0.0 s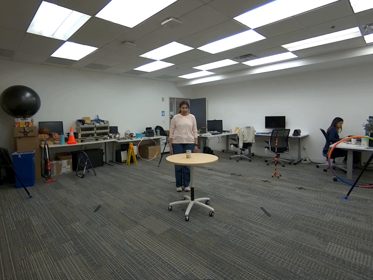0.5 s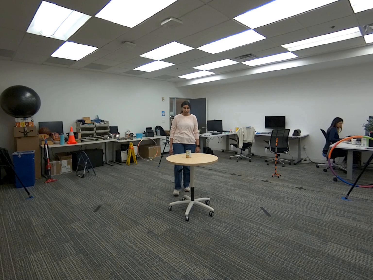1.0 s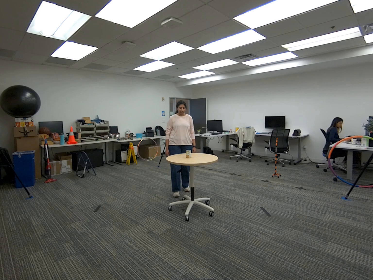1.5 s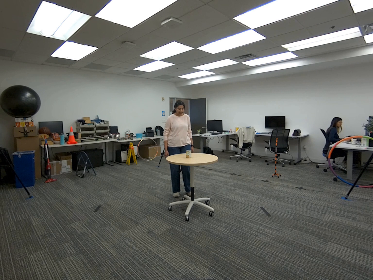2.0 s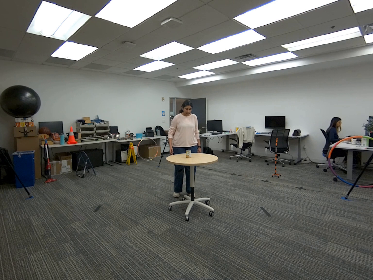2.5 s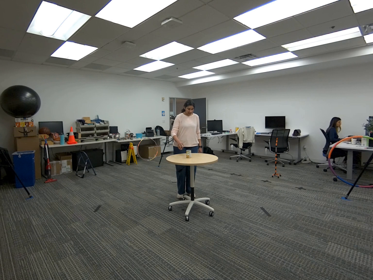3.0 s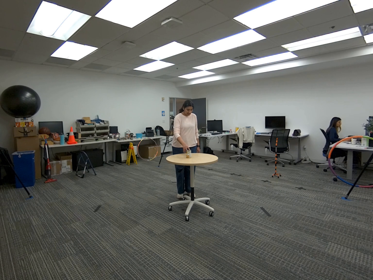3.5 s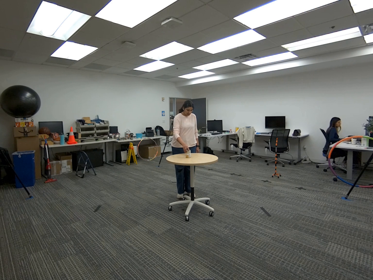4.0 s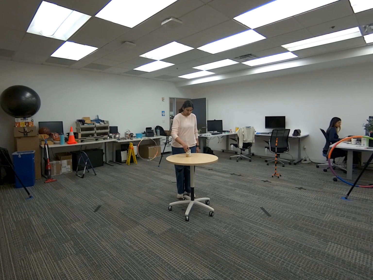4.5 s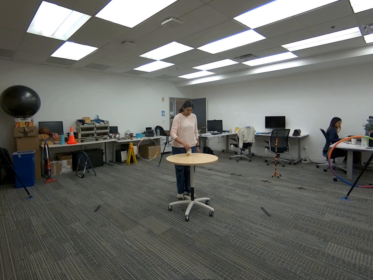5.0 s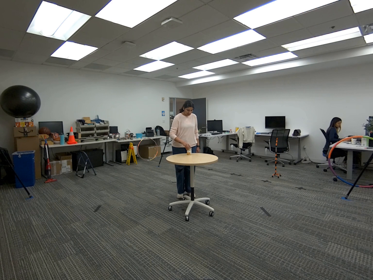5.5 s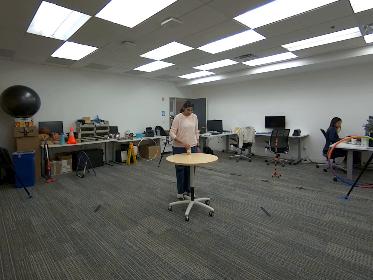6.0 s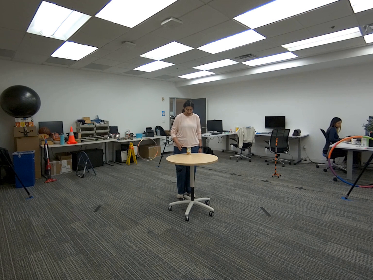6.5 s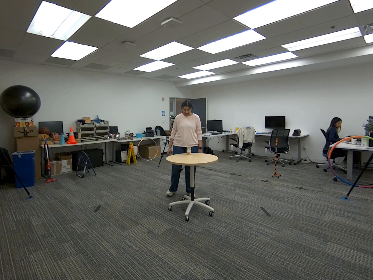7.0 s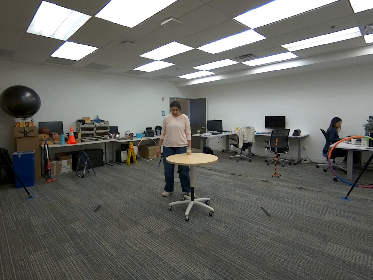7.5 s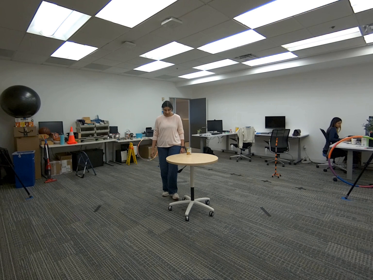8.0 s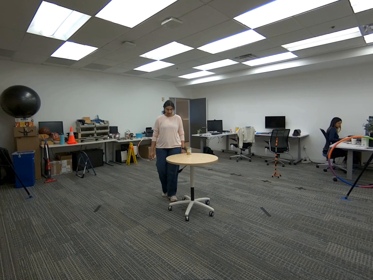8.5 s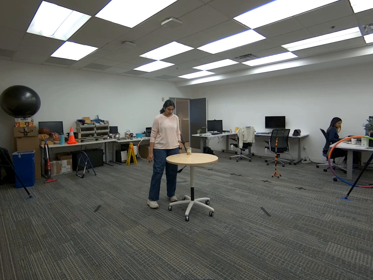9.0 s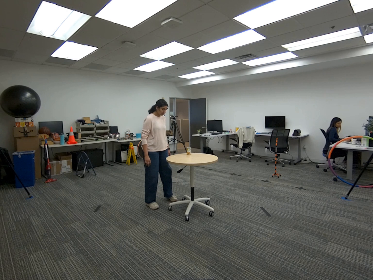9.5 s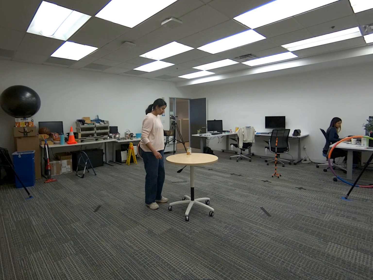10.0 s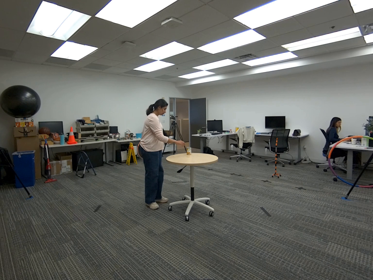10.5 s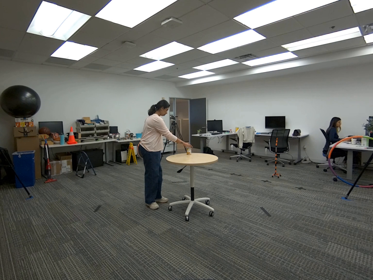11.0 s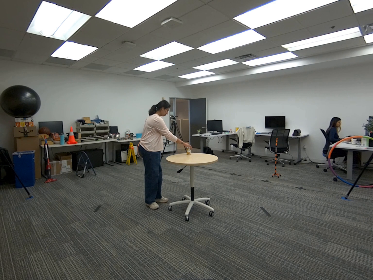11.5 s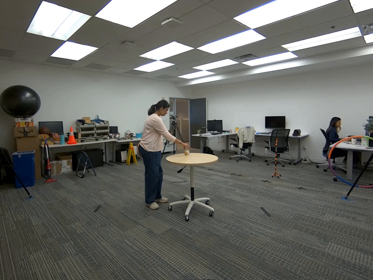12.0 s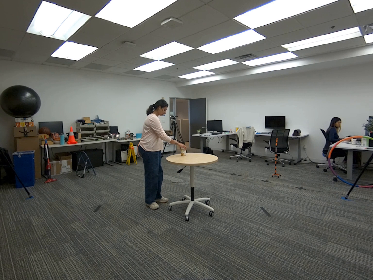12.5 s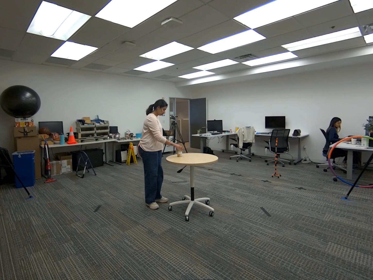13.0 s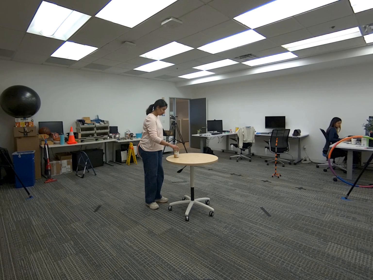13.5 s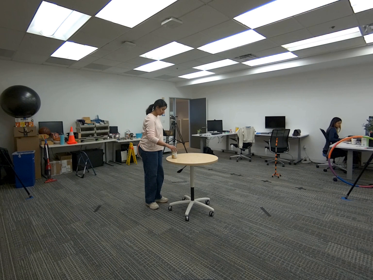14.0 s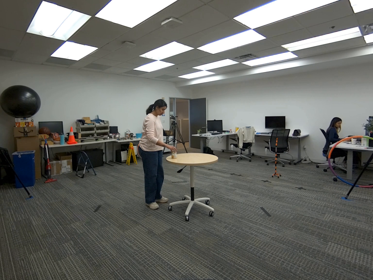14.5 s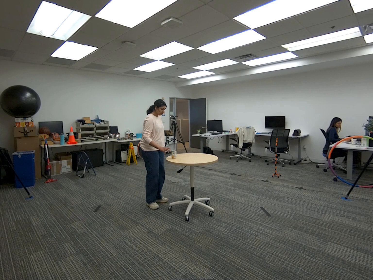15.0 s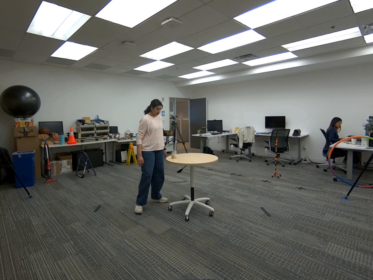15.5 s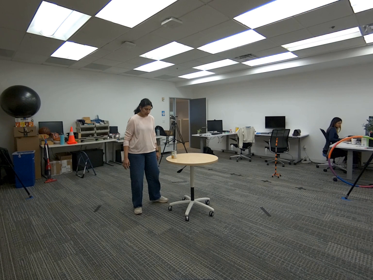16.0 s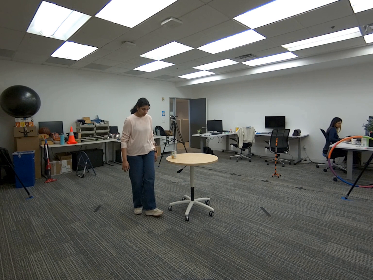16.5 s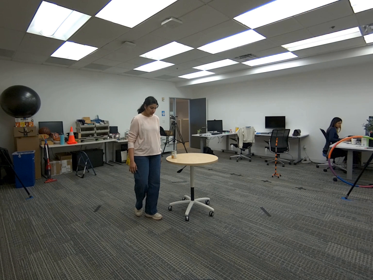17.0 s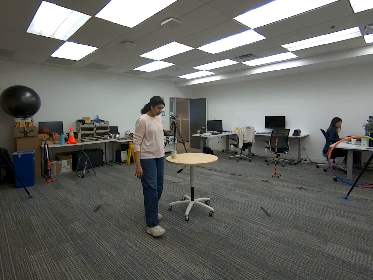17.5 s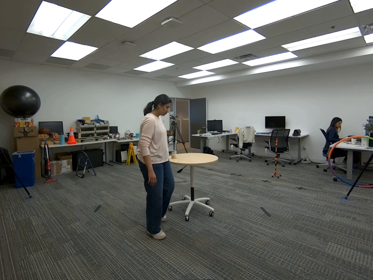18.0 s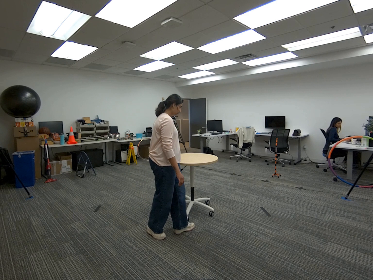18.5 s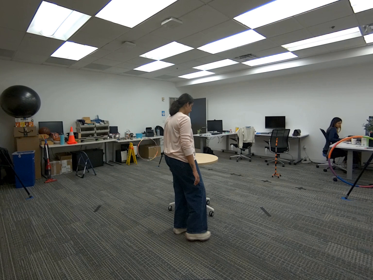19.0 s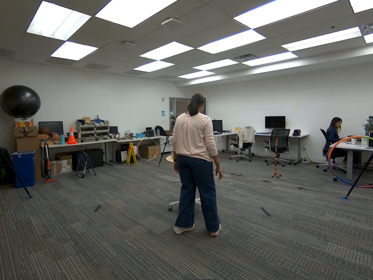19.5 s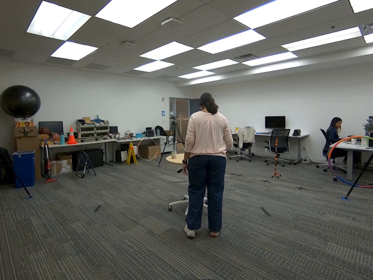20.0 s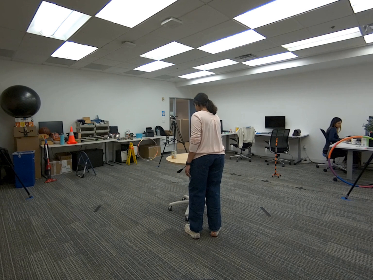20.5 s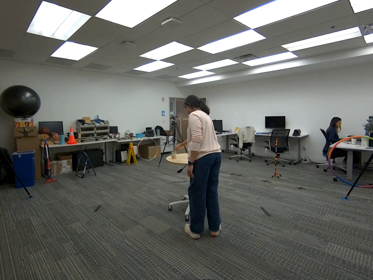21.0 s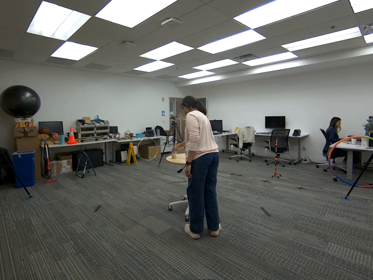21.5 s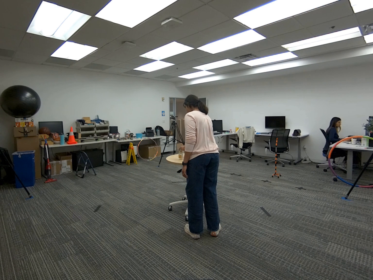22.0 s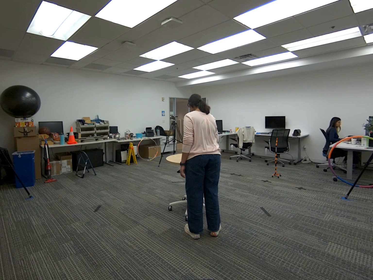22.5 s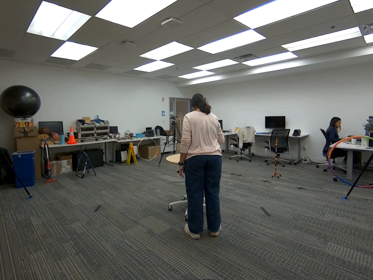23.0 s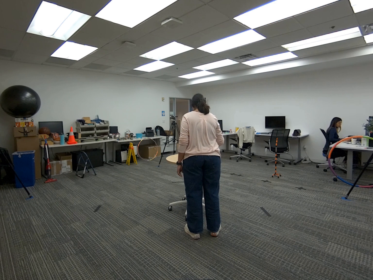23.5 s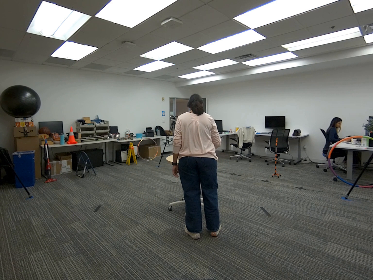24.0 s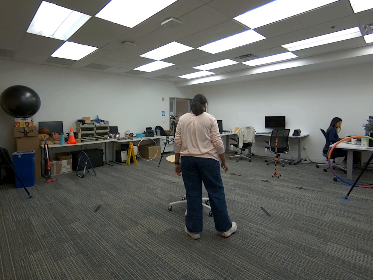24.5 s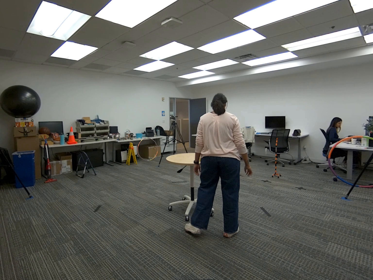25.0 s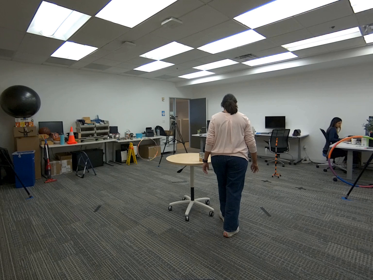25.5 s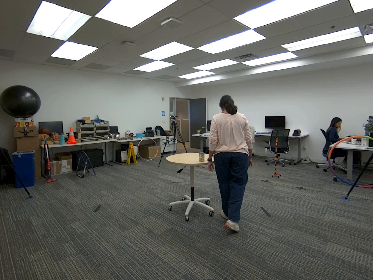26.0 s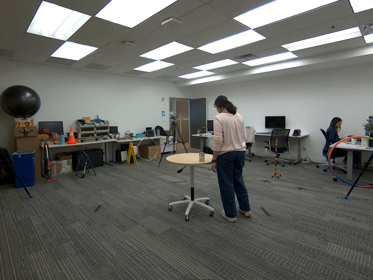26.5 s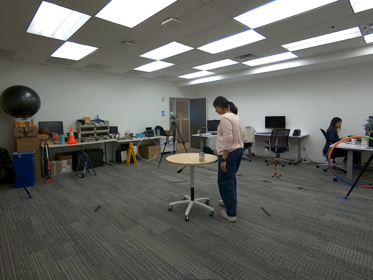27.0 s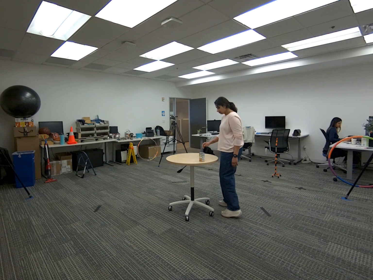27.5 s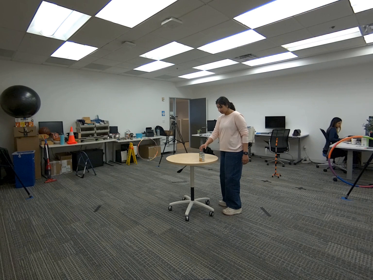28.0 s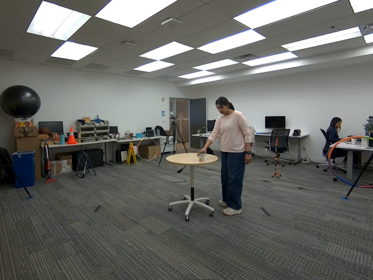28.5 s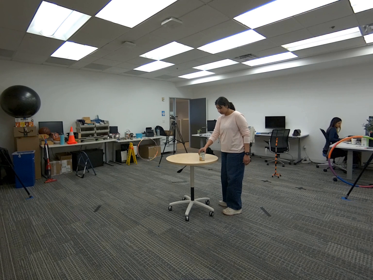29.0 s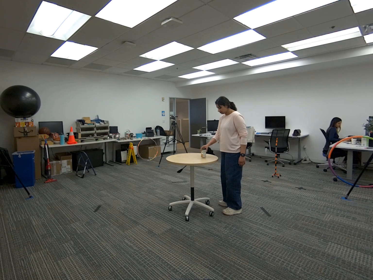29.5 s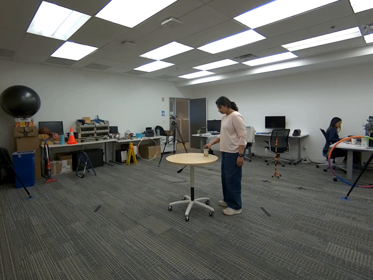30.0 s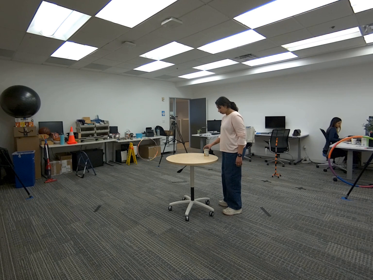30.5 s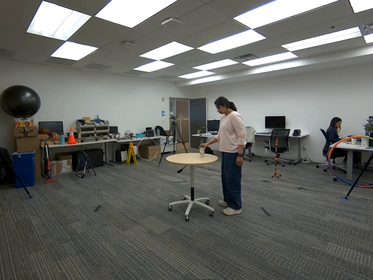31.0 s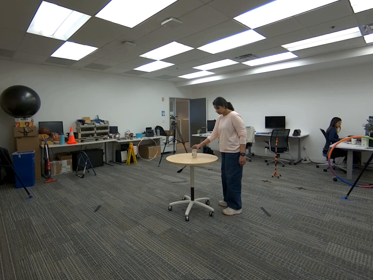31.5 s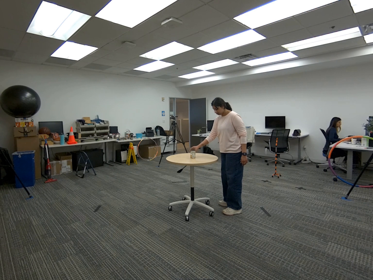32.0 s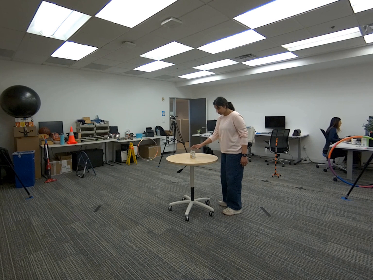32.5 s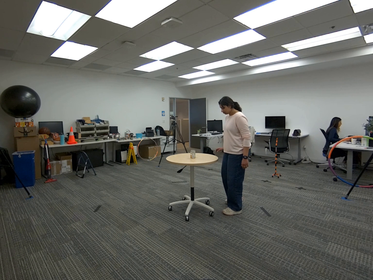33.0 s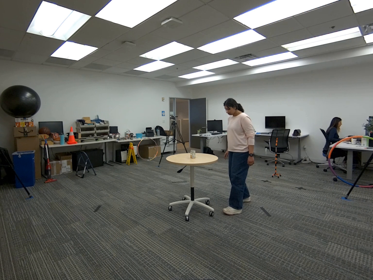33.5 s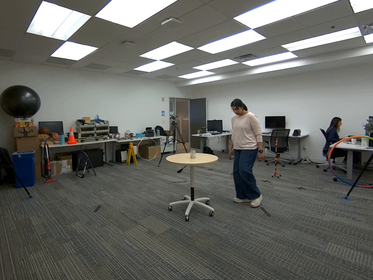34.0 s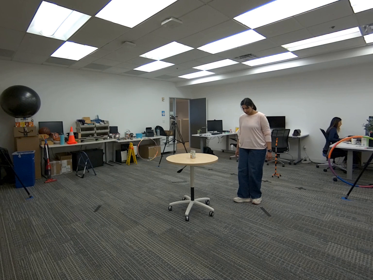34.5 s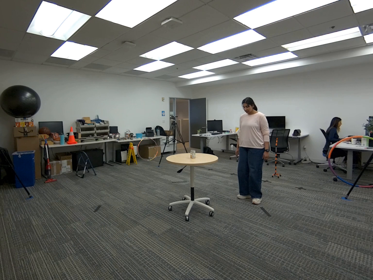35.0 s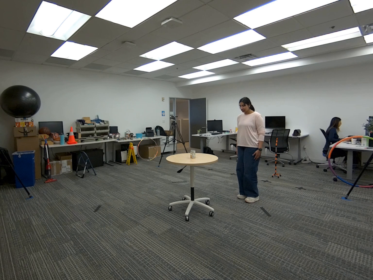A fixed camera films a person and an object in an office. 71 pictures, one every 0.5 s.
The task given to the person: Walk over to the corn can on the round table and pull the corn can towards you. Continue to pull the can towards you as you move around the table. Place the corn can in the center of the table when complete.
